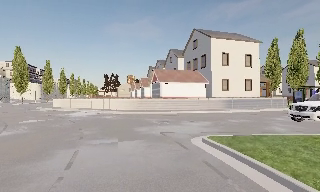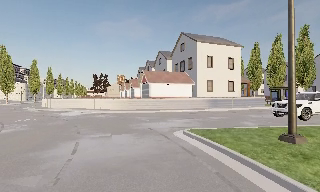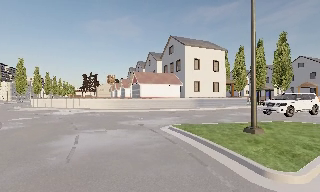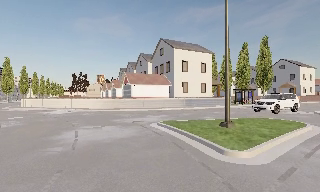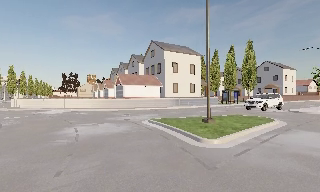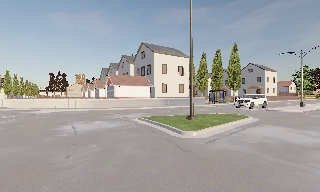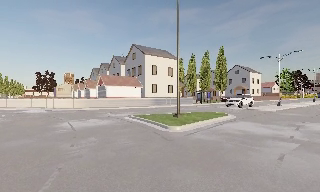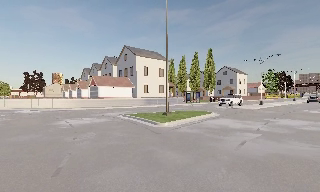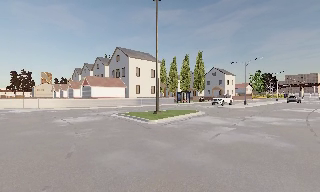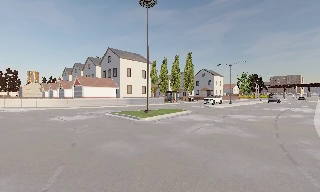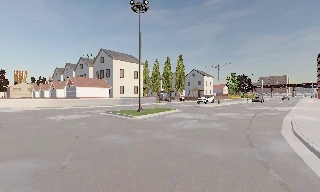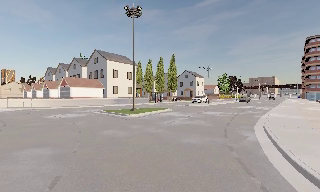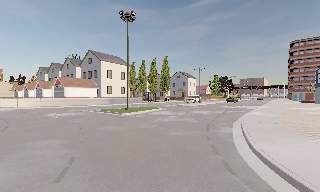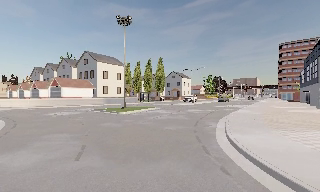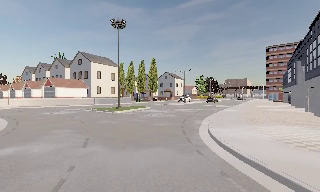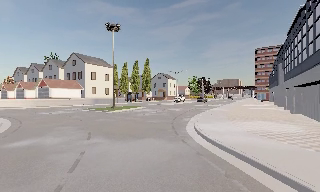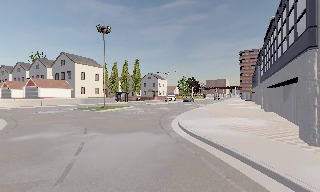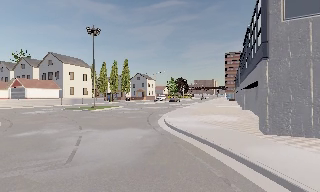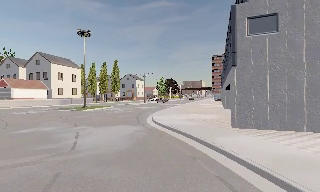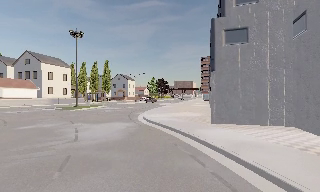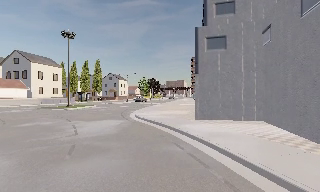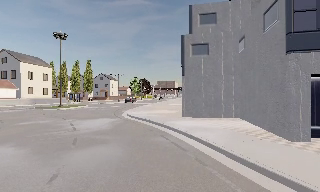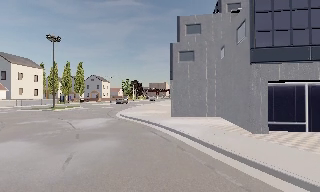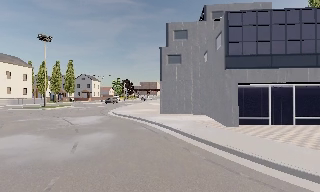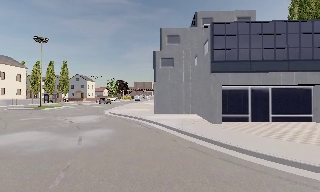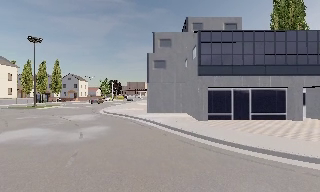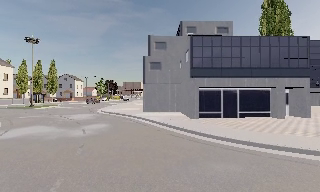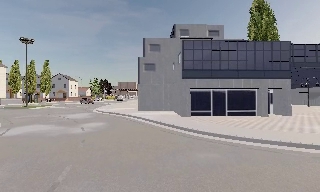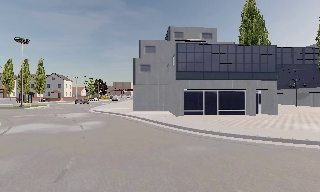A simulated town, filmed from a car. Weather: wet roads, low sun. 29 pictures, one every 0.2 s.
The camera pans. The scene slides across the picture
to the left.
The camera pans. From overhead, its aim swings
clockwise.
0.0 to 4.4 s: The camera pans to its right, which is clockwise from overhead, by about 65 degrees. It travels backward, about 25 m.
4.4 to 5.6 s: The scene slides to the left, as the camera pans about 10 degrees to its right. It travels backward, about 6 m, so what stands in front gets smaller. It loses speed.
The film runs backward here.
